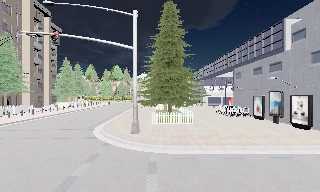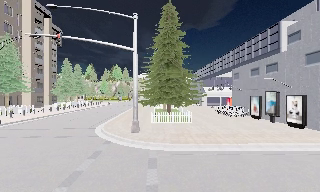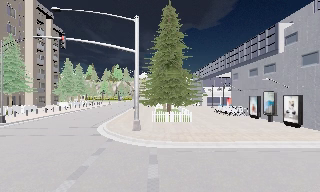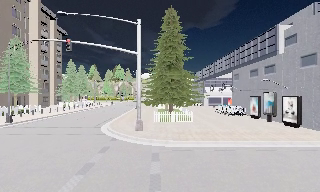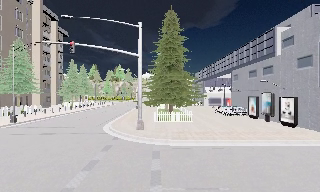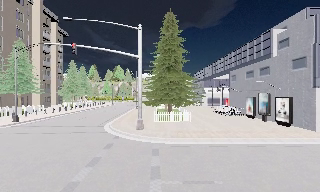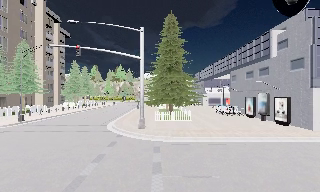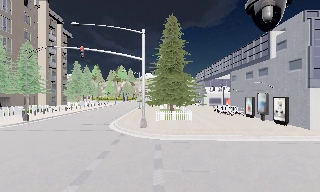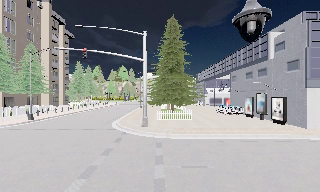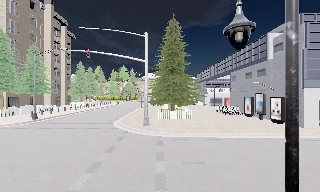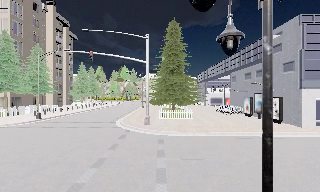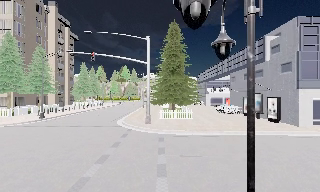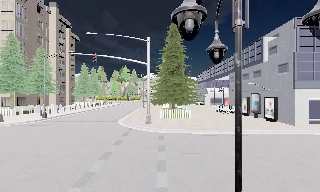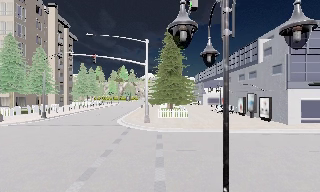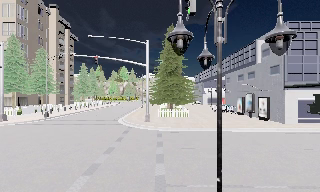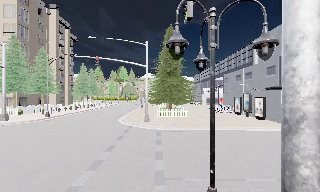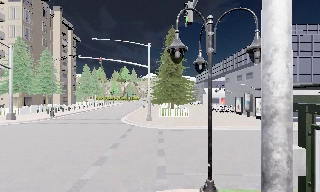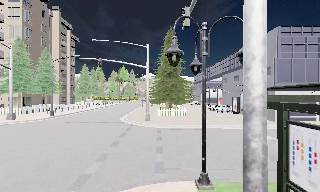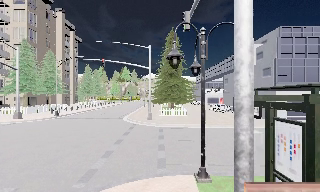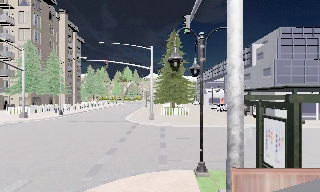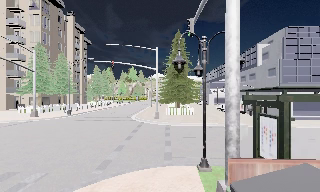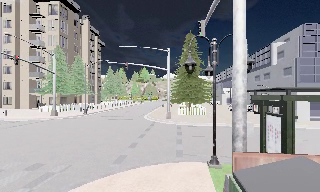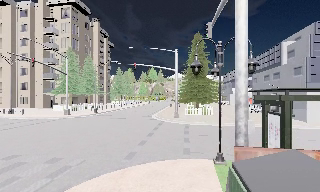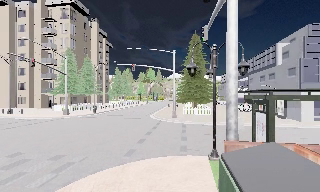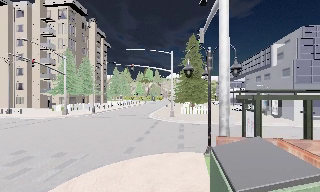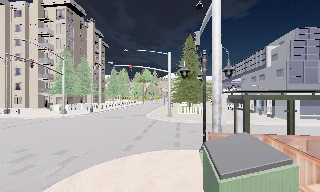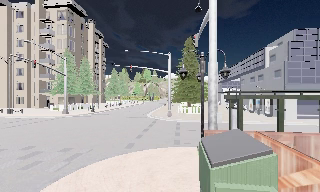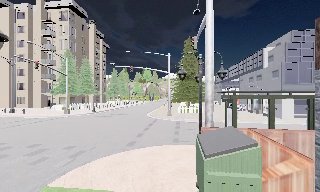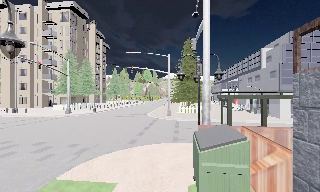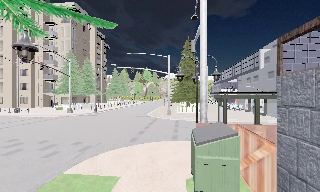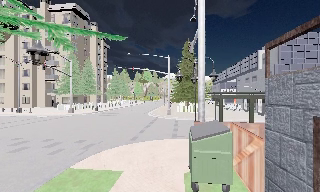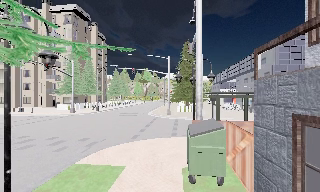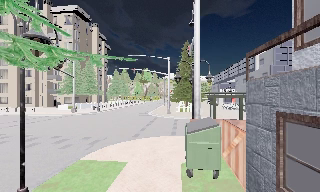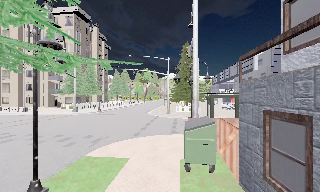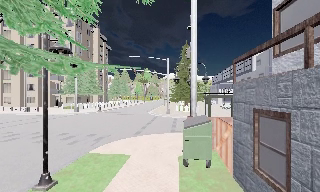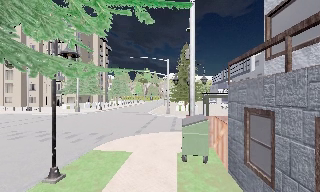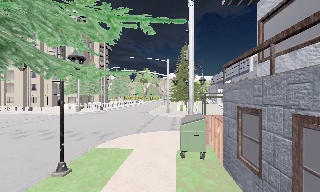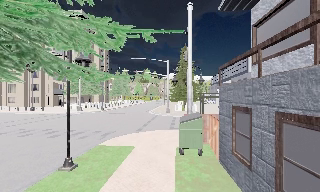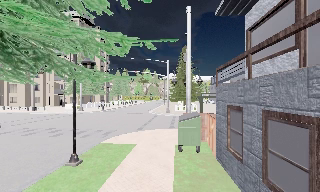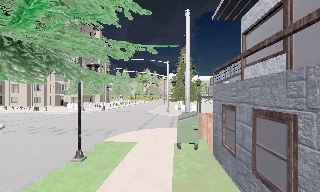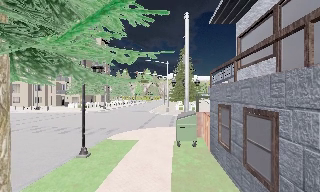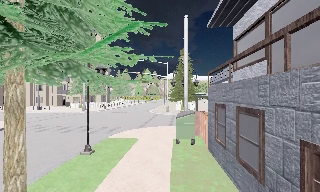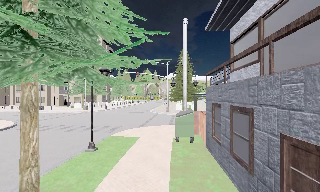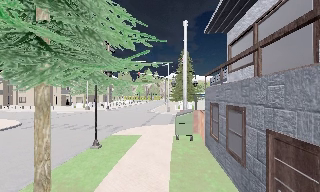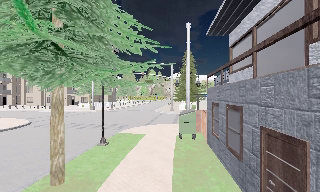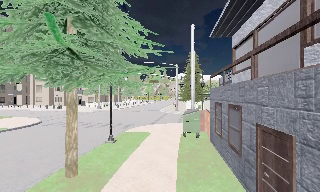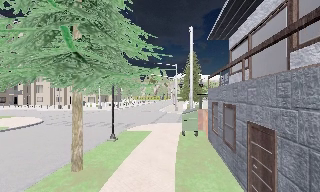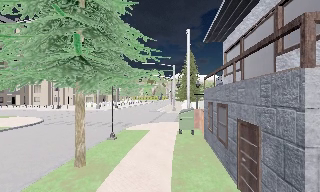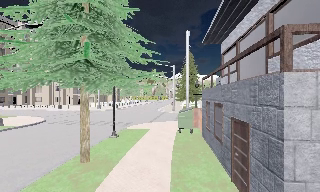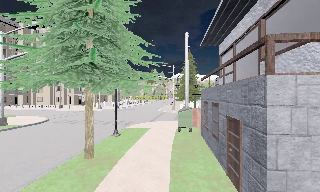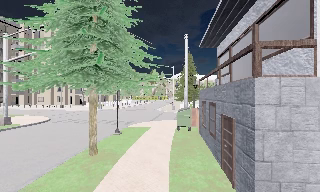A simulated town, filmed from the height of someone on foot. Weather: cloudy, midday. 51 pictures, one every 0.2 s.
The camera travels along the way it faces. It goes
backward.
0.0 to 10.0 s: The camera swings to its left by about 10 degrees, and the scene slides to the right. It travels backward, about 19 m, so what stands in front gets smaller.
The film runs backward here.
